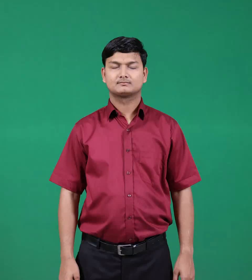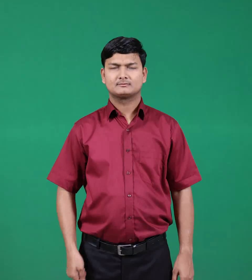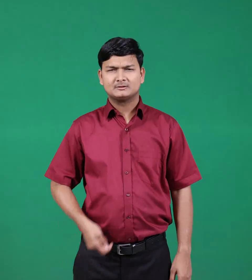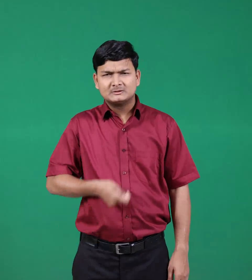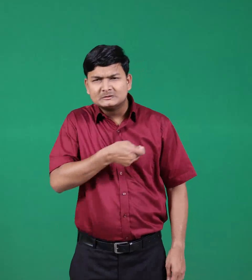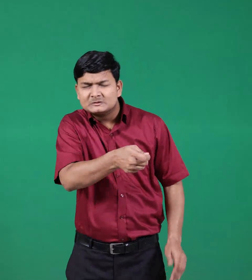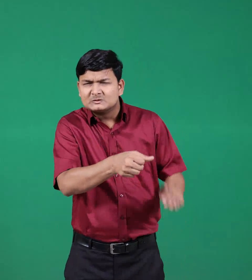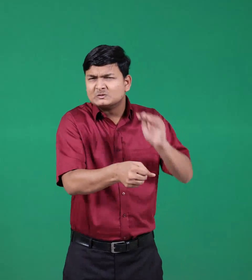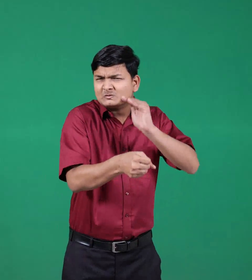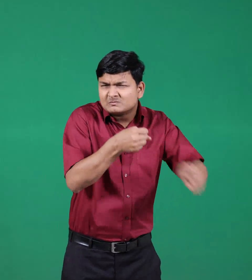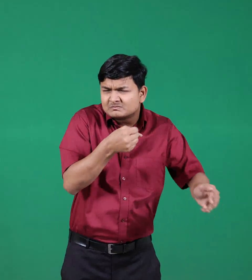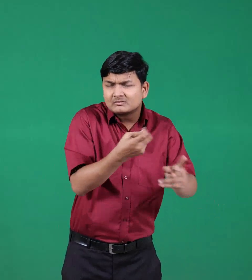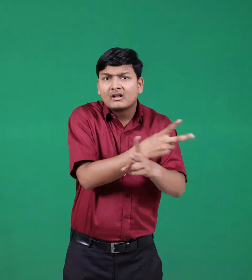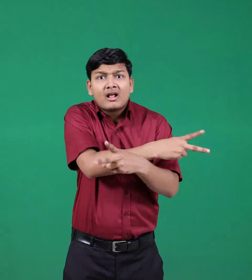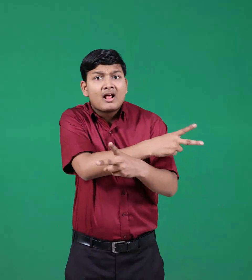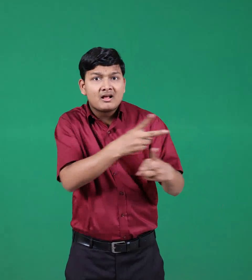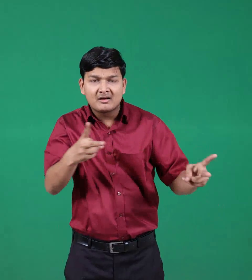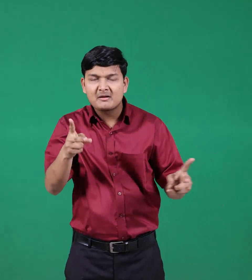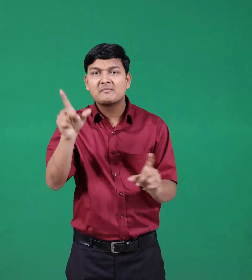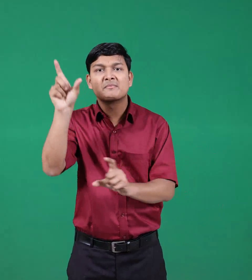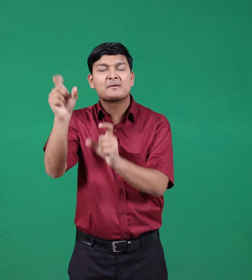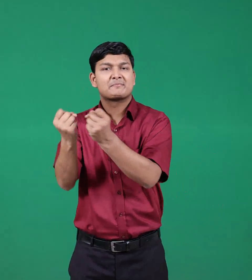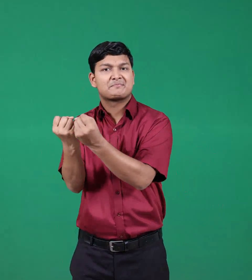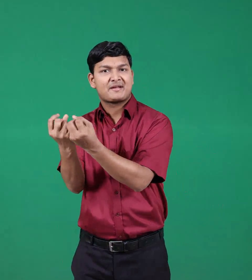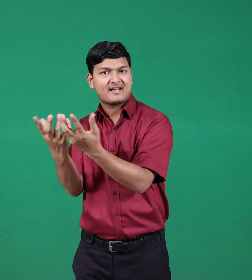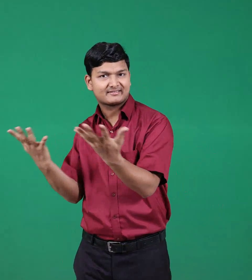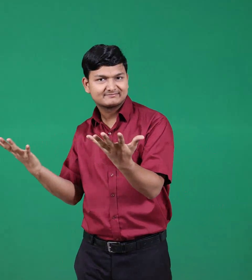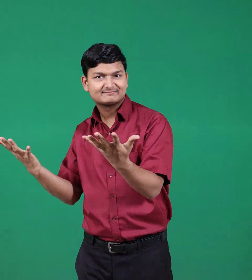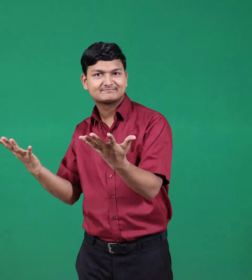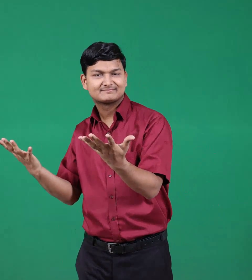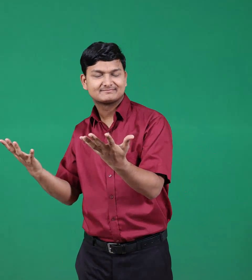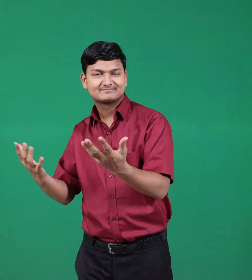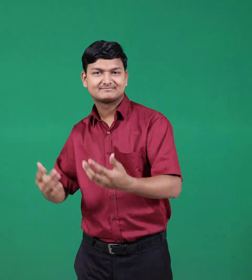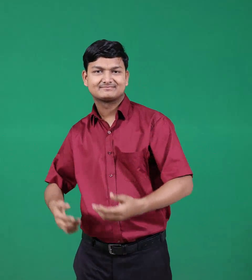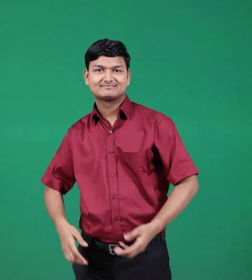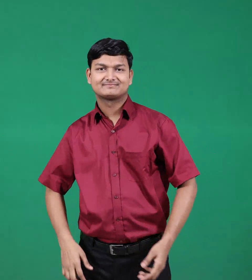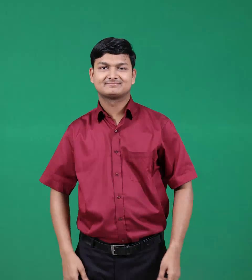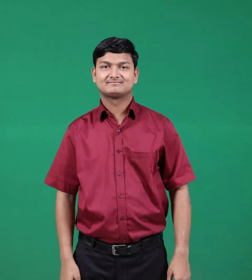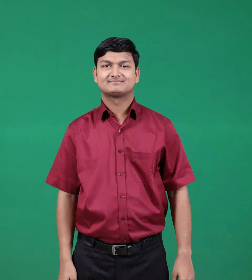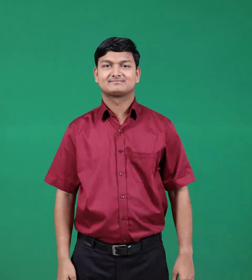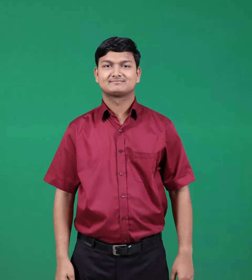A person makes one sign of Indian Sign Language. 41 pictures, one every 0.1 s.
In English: murderers
